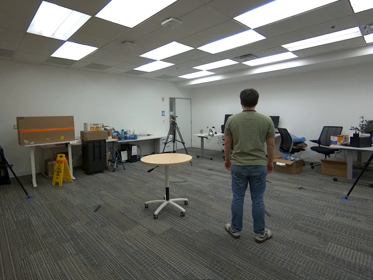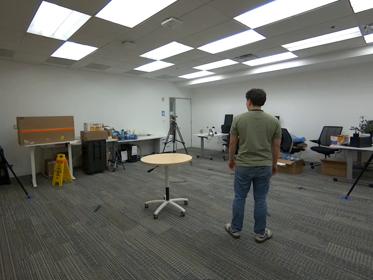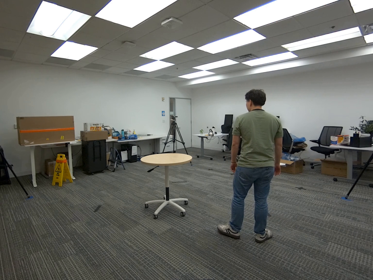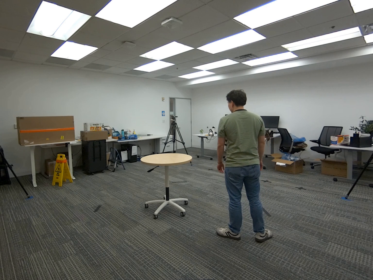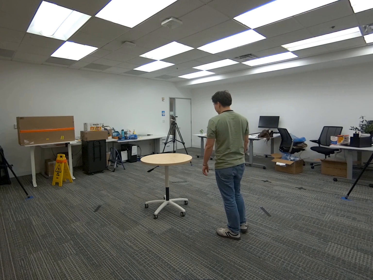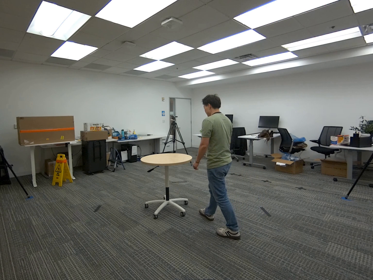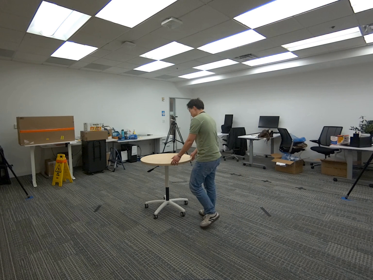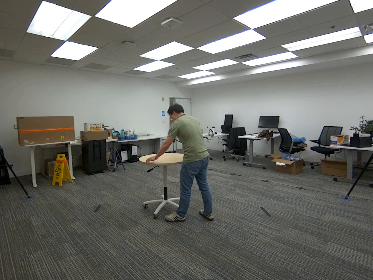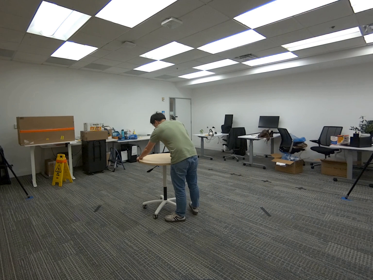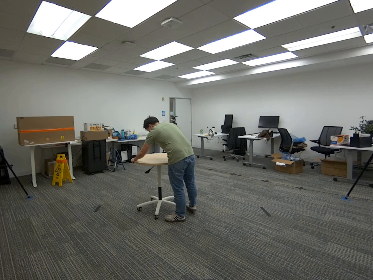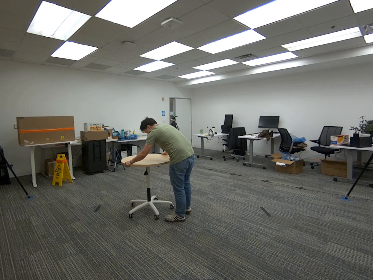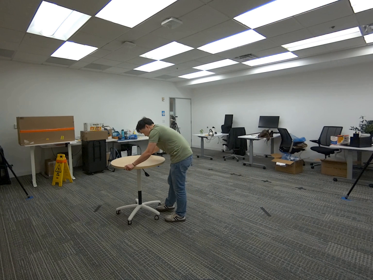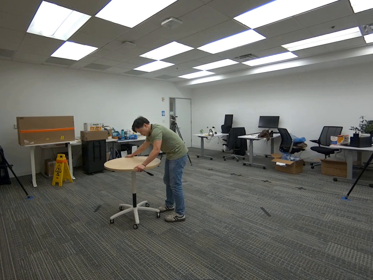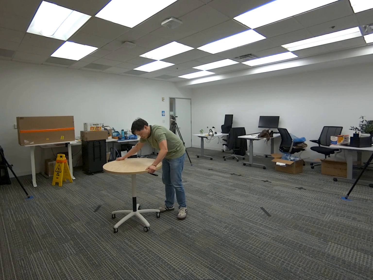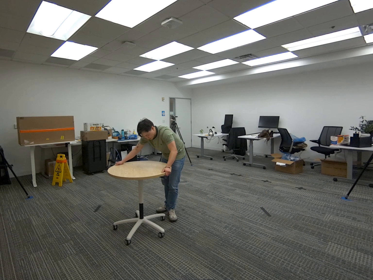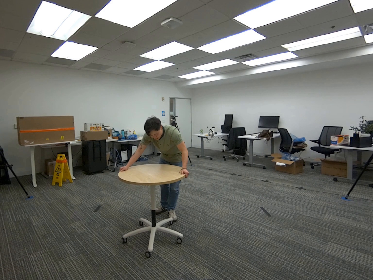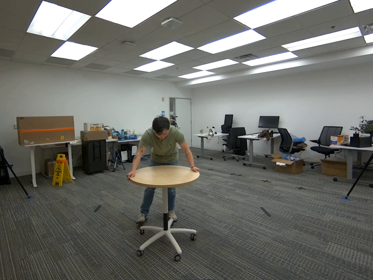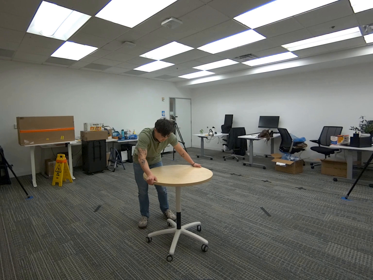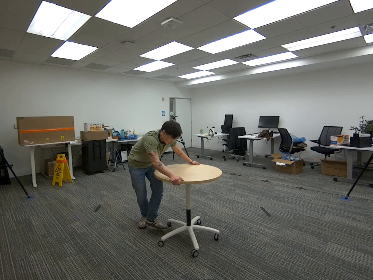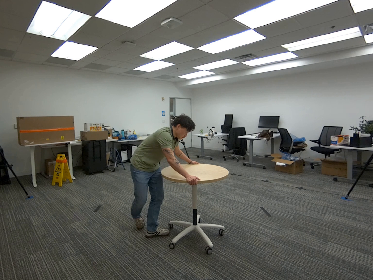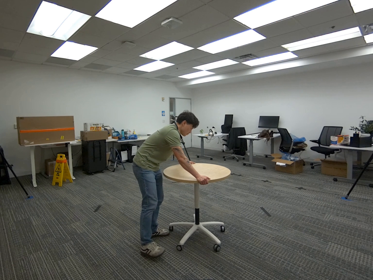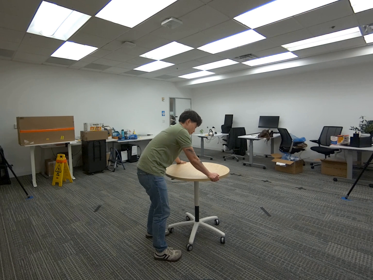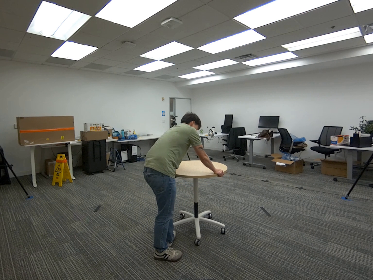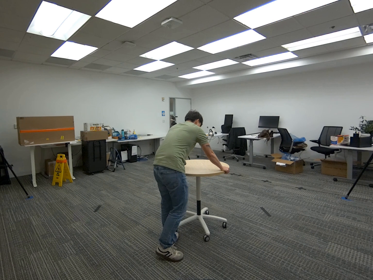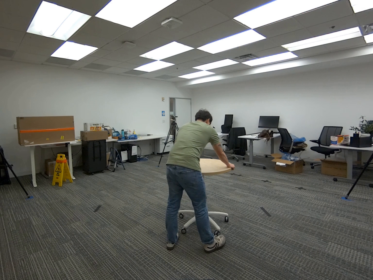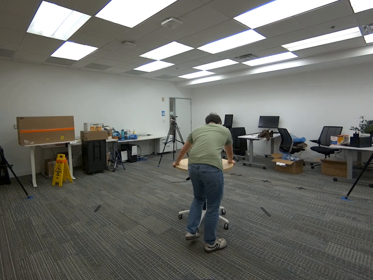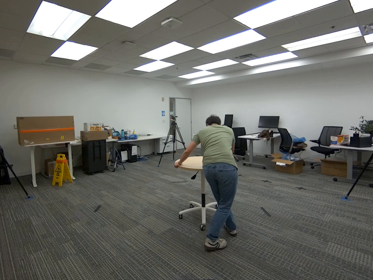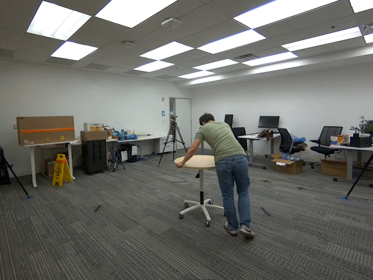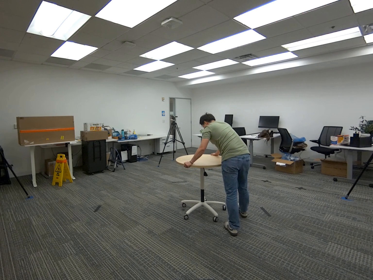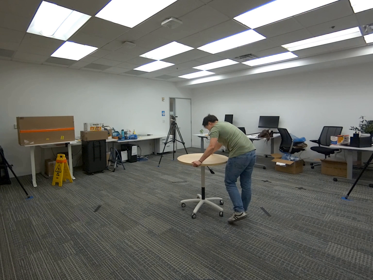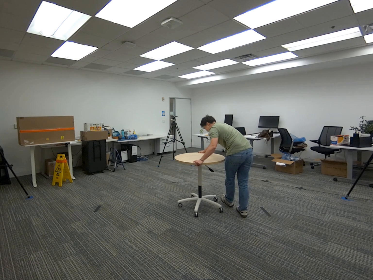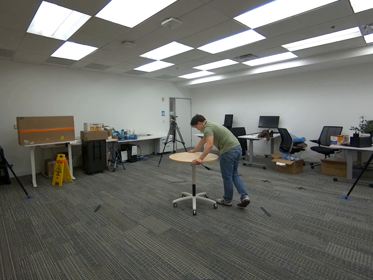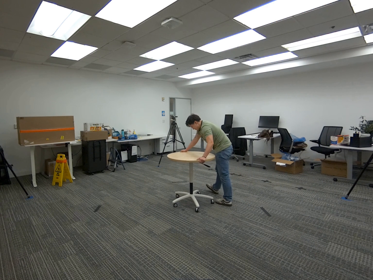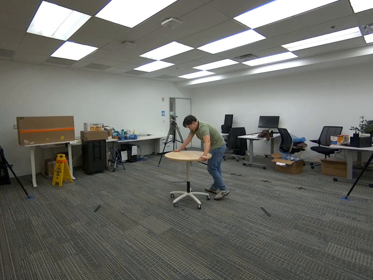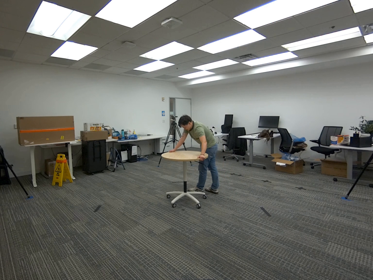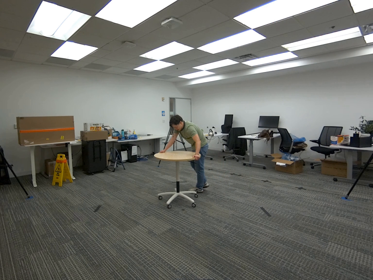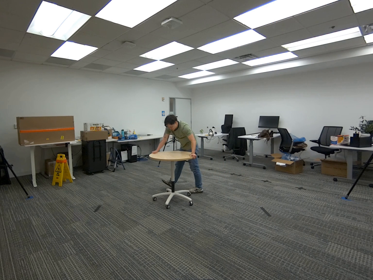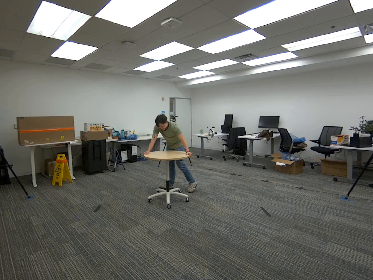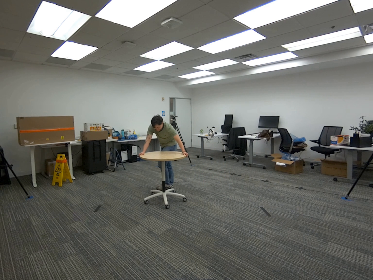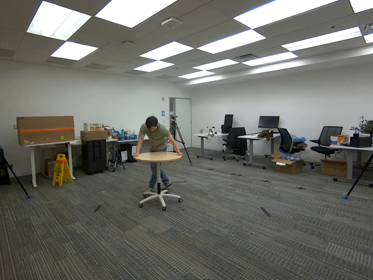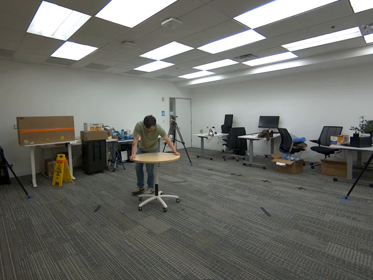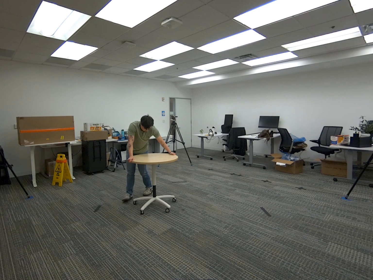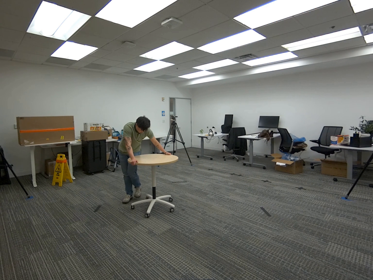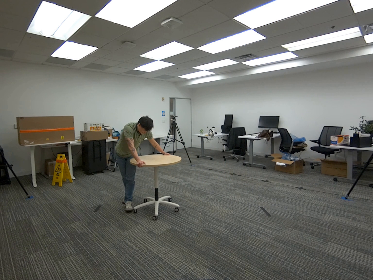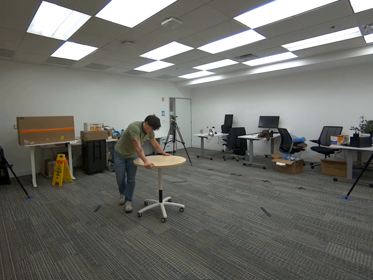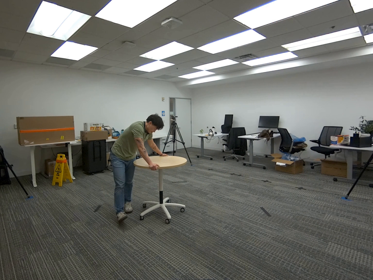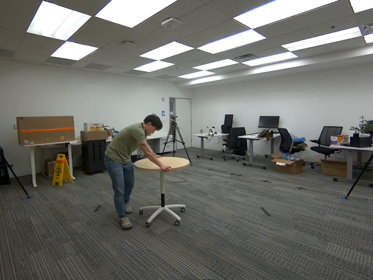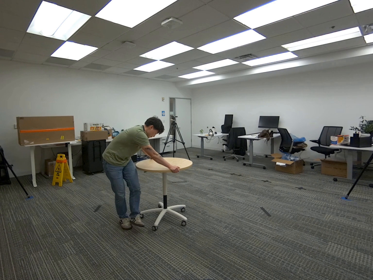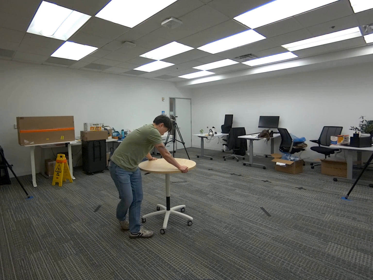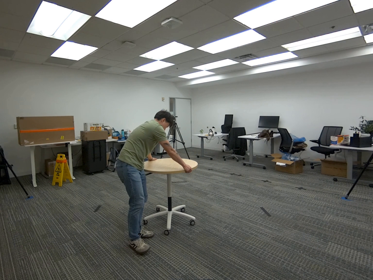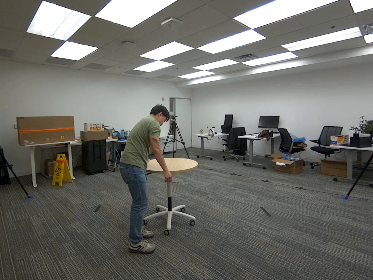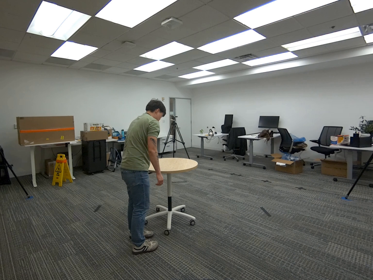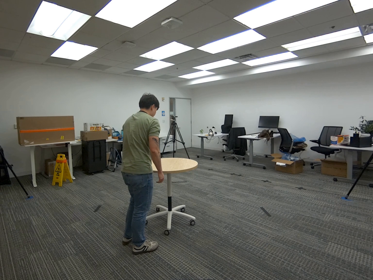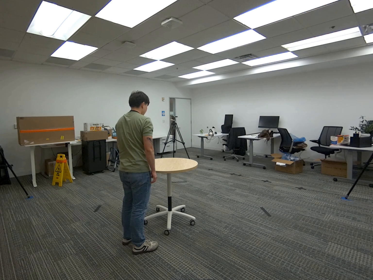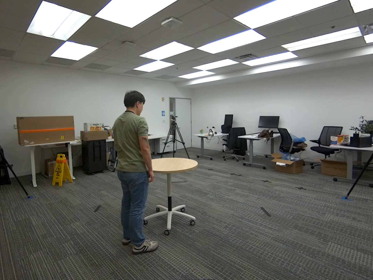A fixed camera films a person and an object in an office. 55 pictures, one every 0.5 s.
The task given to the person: Walk to the round table, grab the table with both hands, and spin the table around the bounding area.
